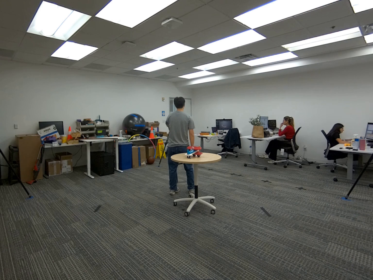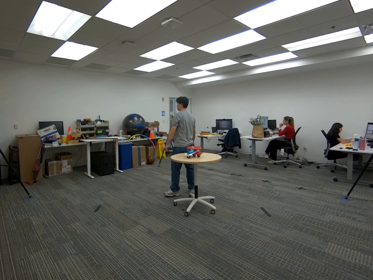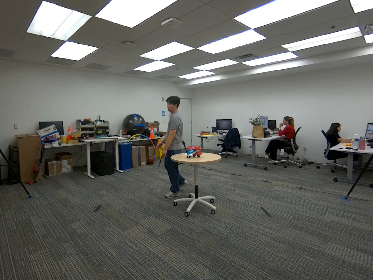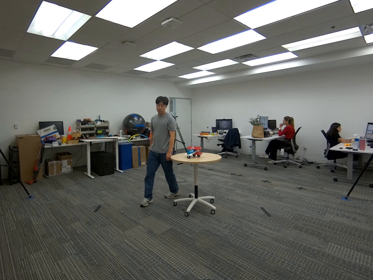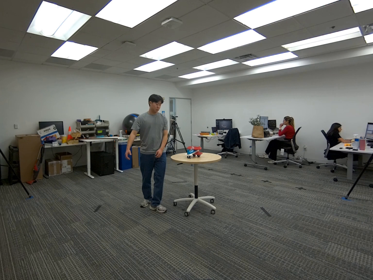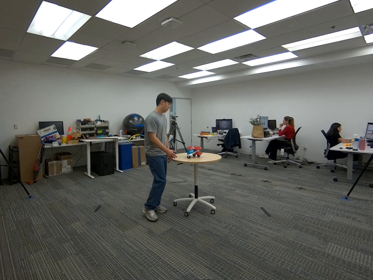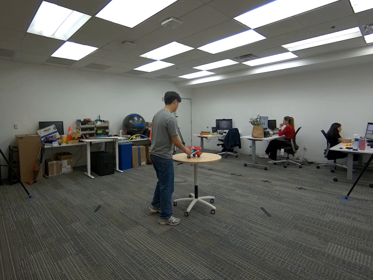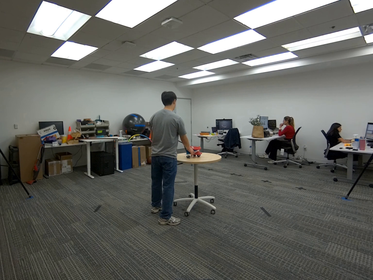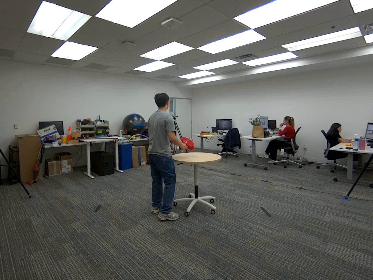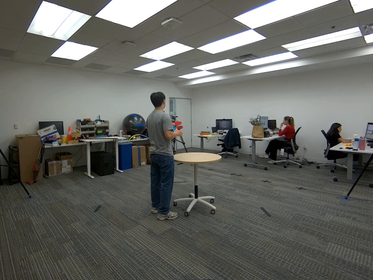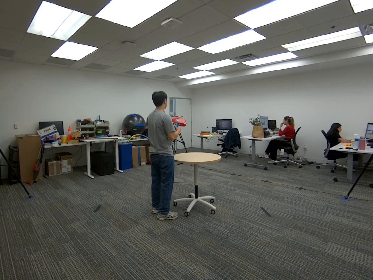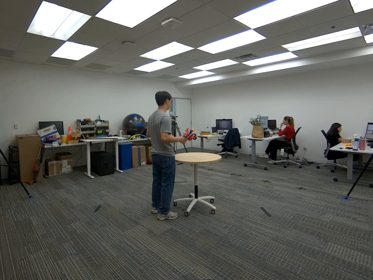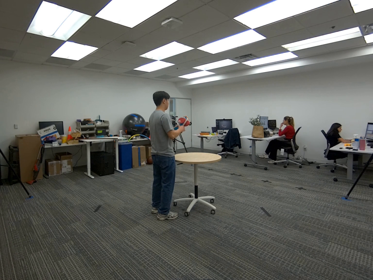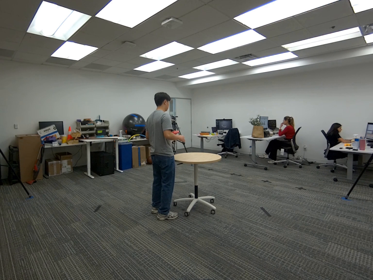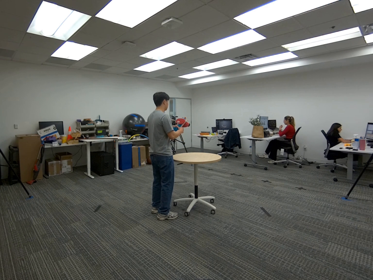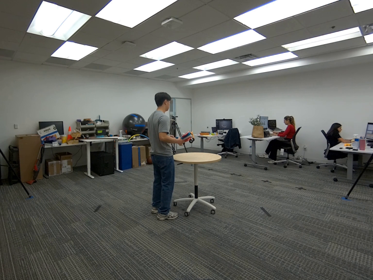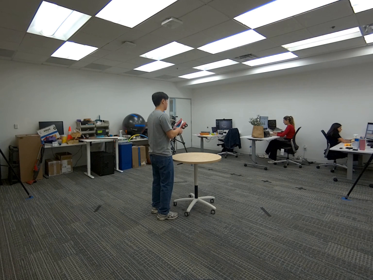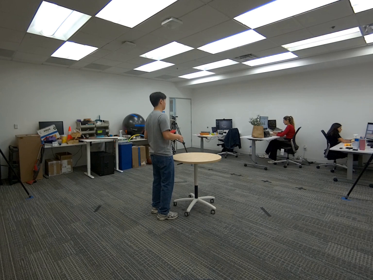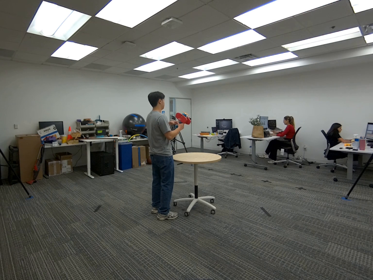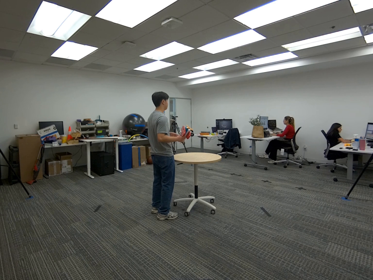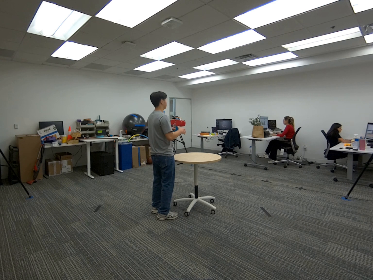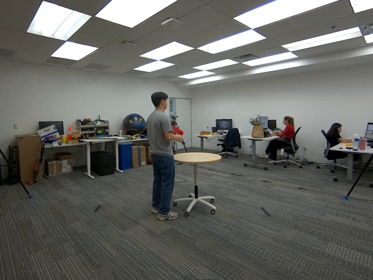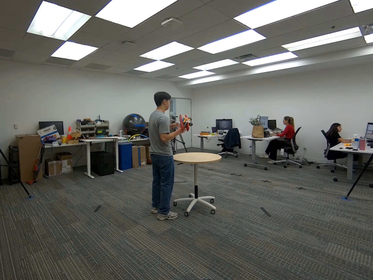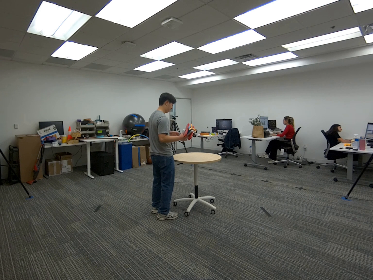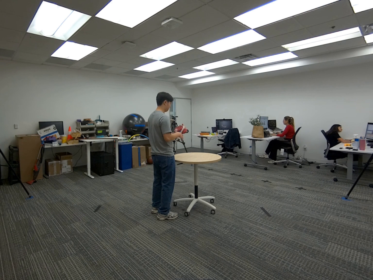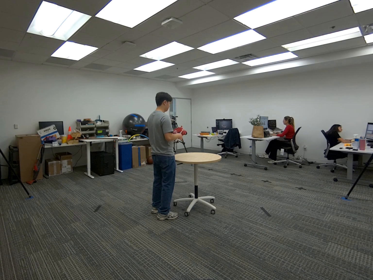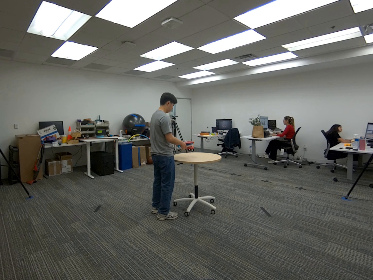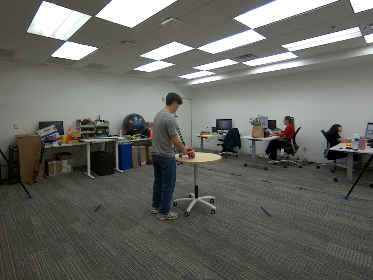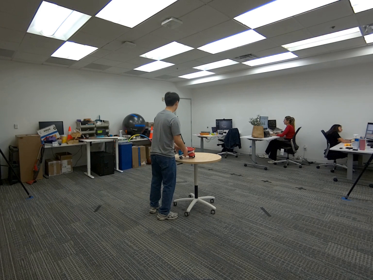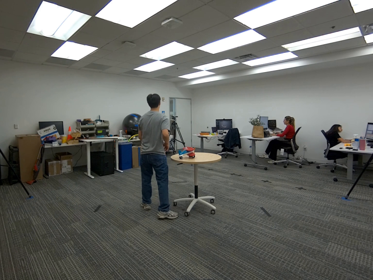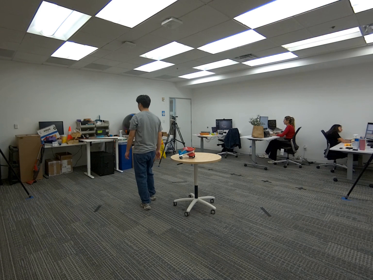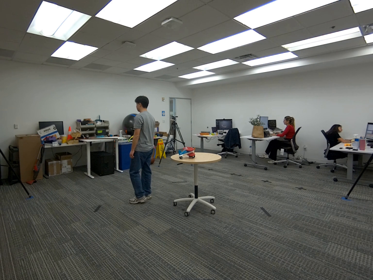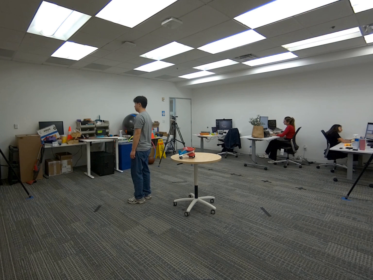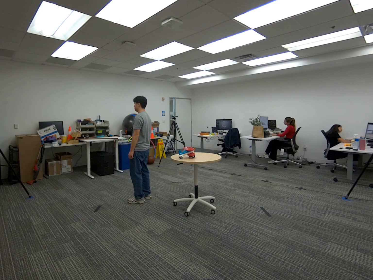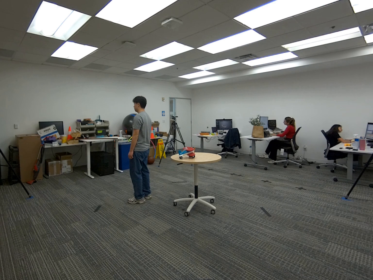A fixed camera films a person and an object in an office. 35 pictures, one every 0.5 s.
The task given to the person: Walk to the toy airplane on the round table. Pick it up with your right hand, toss it in the air, and catch it with your left hand. Alternate hands a few times, then place the plane back on the table when finished.
